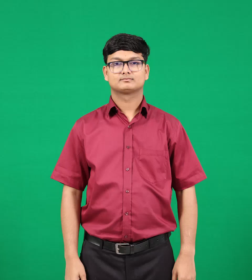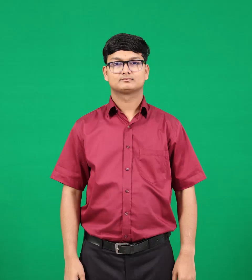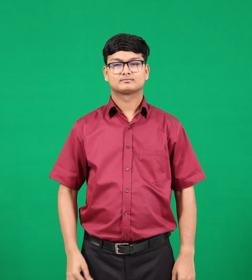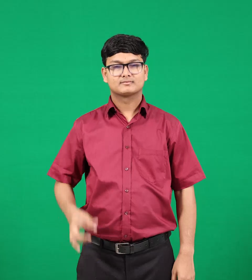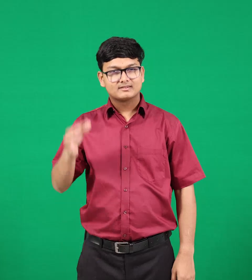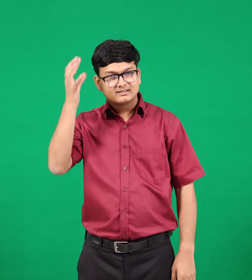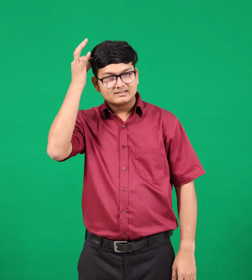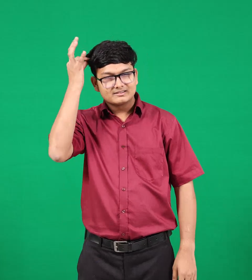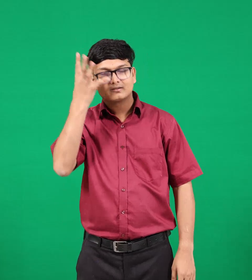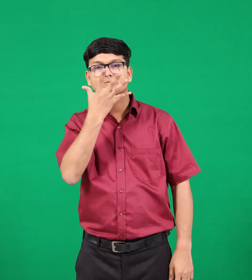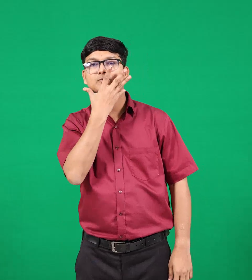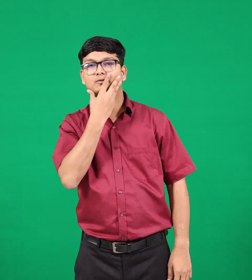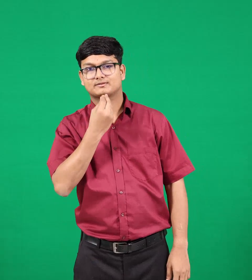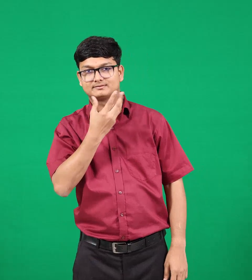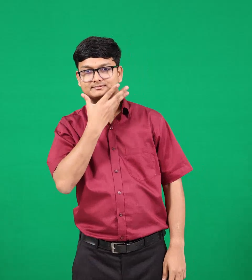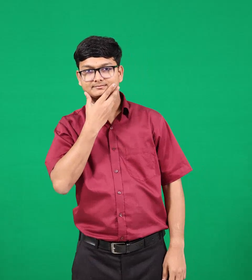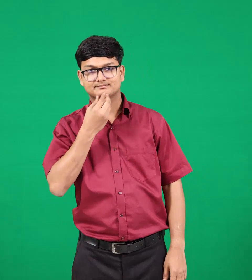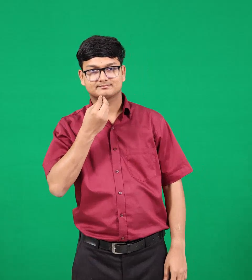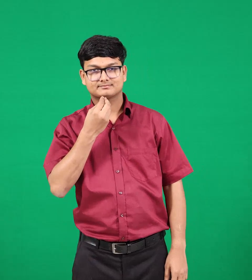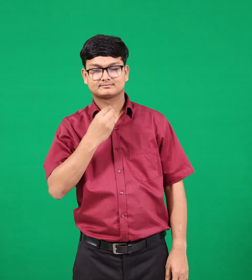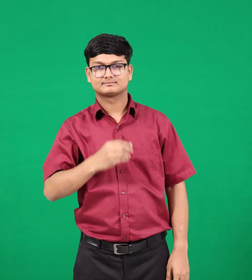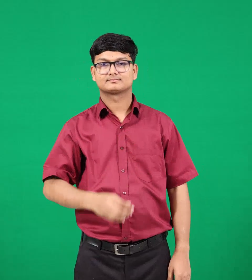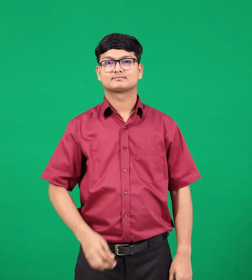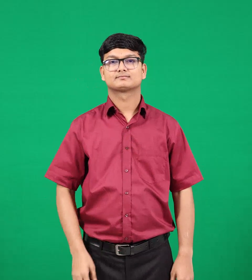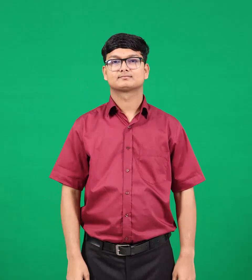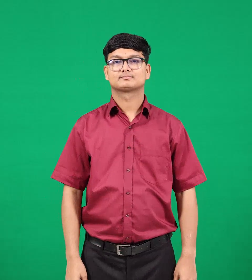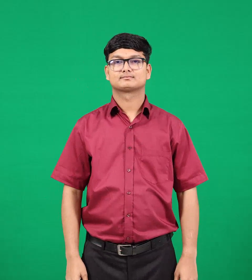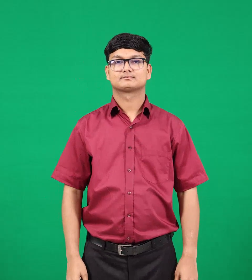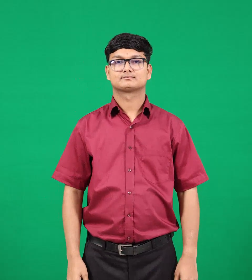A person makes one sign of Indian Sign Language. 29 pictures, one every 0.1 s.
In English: beard
